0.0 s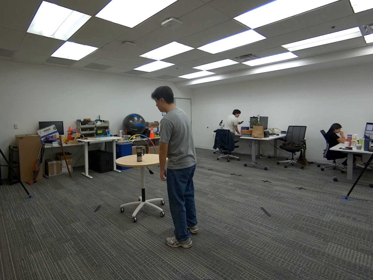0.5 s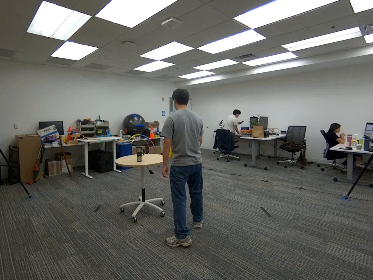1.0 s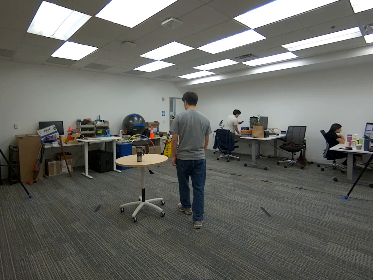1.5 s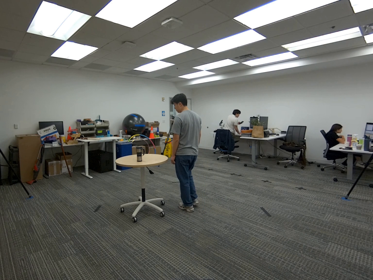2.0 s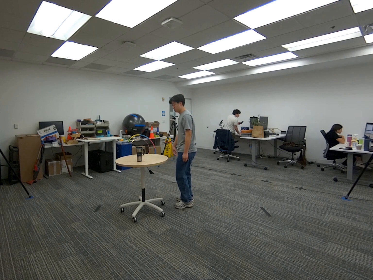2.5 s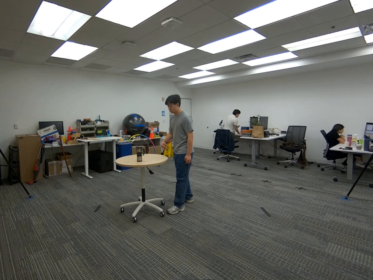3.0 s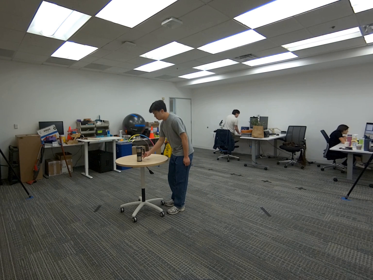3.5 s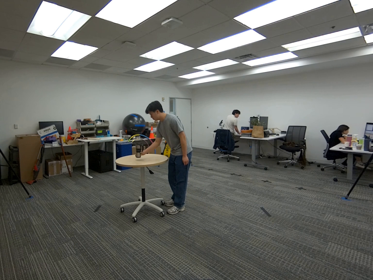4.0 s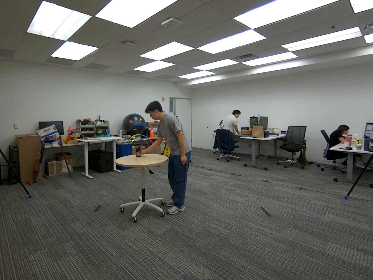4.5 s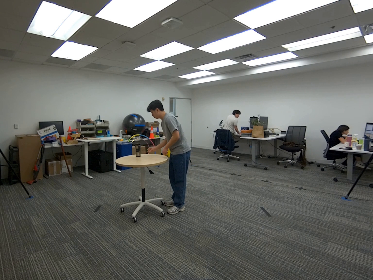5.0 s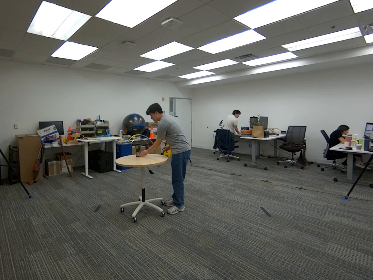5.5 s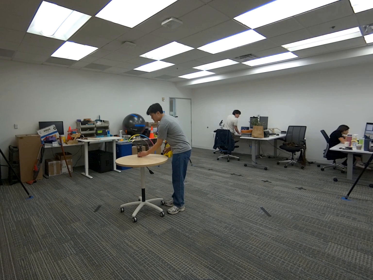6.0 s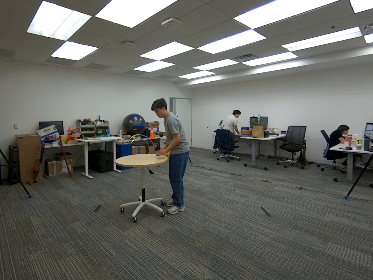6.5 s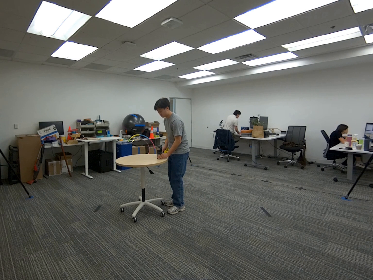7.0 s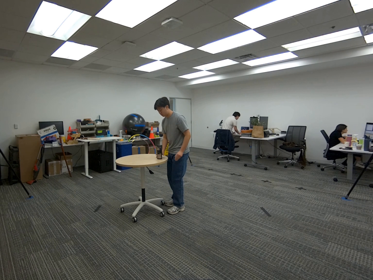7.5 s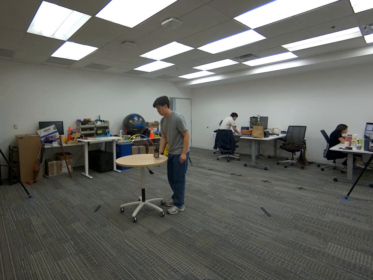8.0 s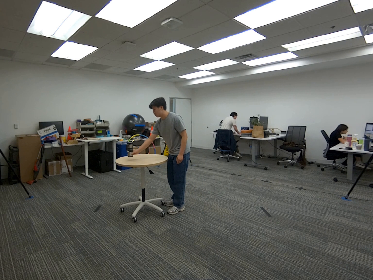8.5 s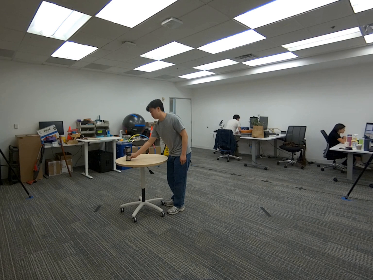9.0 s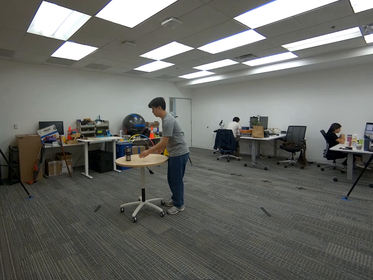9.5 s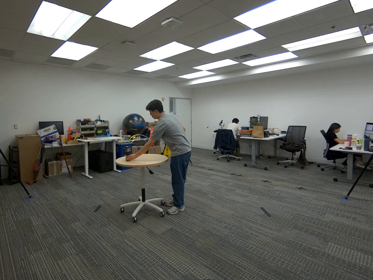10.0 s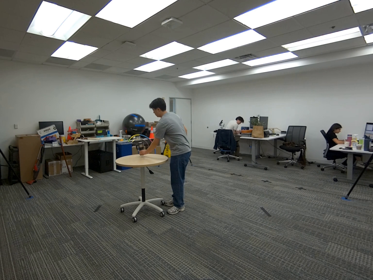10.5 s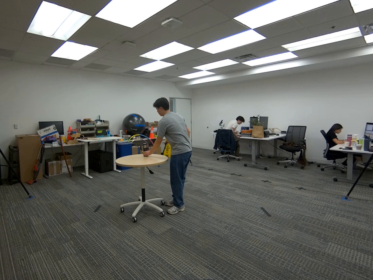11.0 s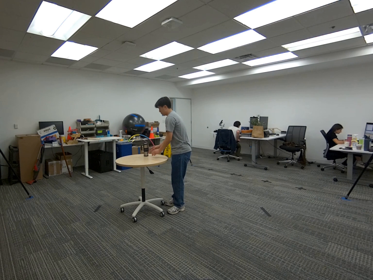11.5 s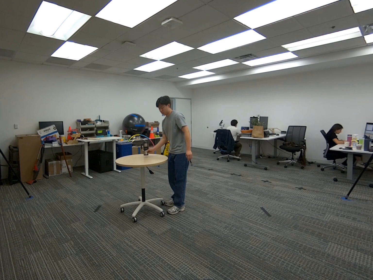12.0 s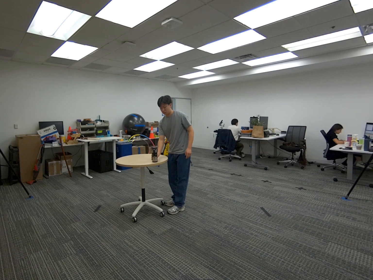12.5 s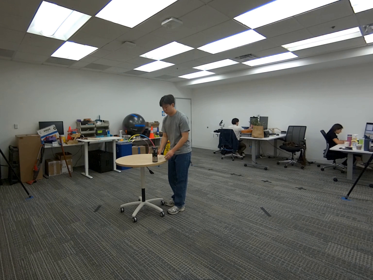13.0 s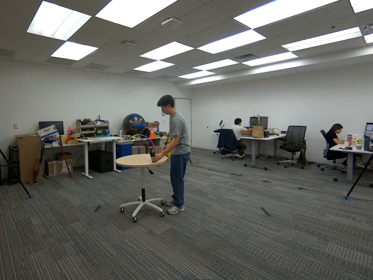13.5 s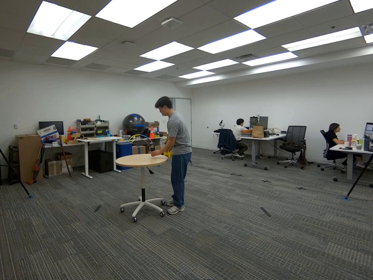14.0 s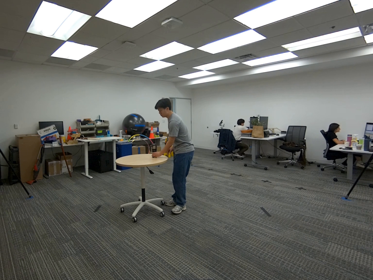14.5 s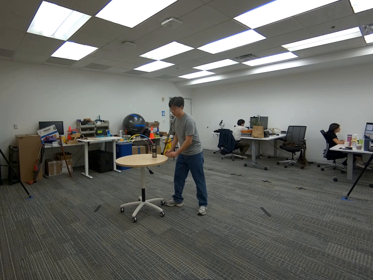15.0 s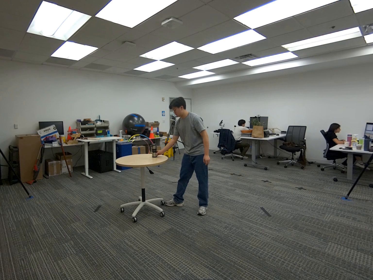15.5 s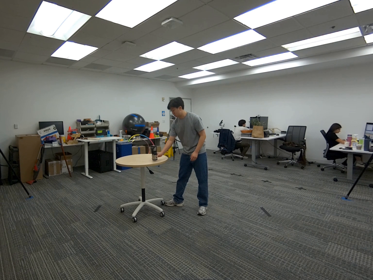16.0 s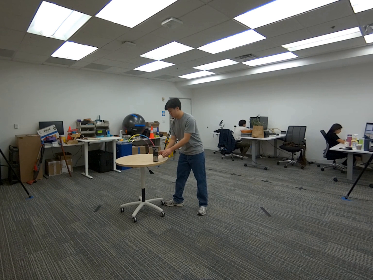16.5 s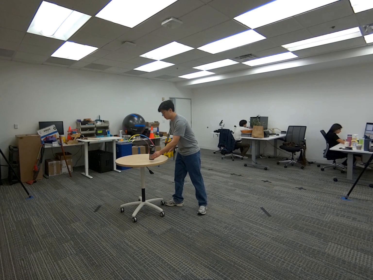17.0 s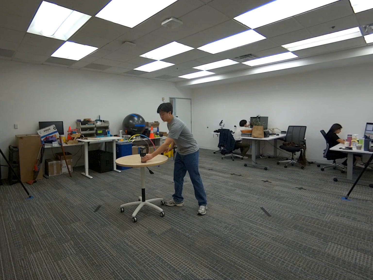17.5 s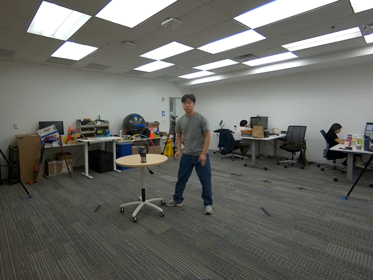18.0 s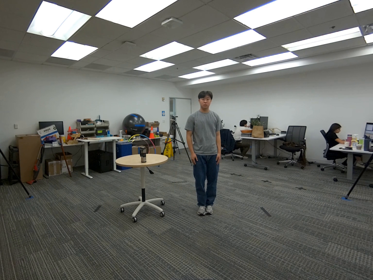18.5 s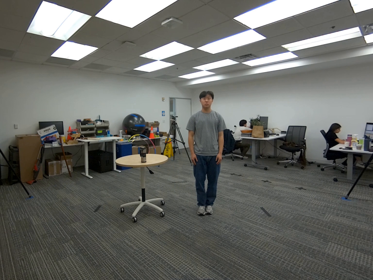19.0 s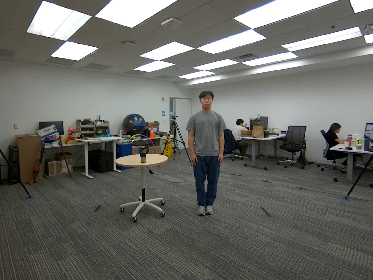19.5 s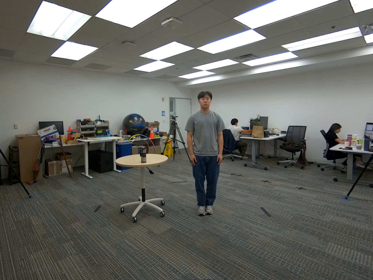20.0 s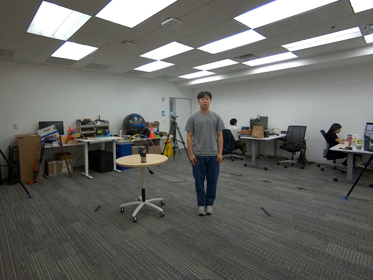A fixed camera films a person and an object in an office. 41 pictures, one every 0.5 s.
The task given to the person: Walk to the coffee mug on the round table, lift it by the base with your right hand and set it down, then repeat with your left, alternating a few times before leaving it on the table.
